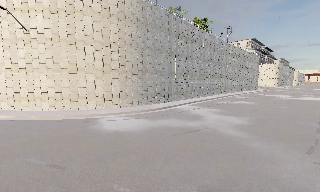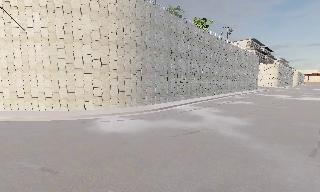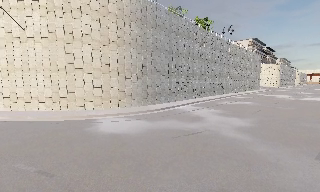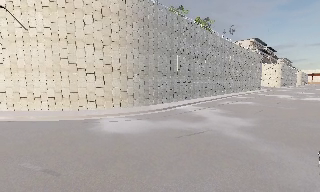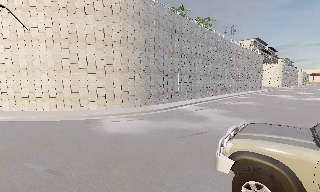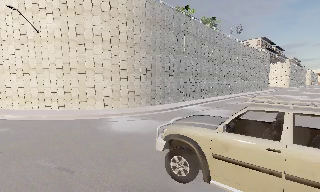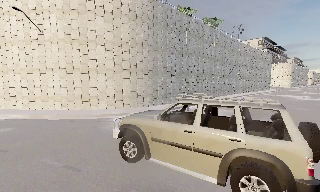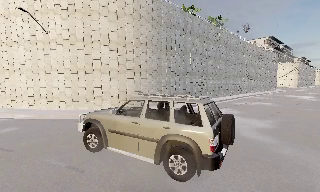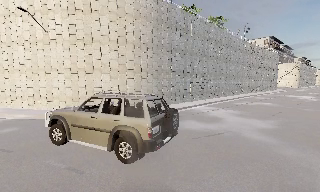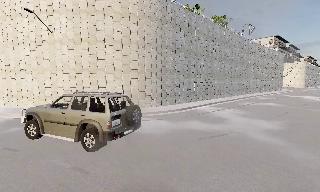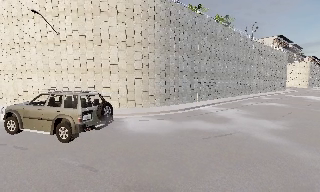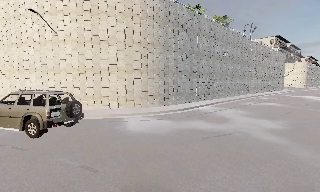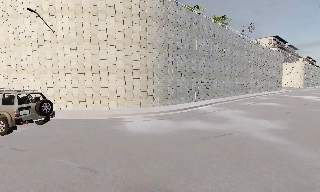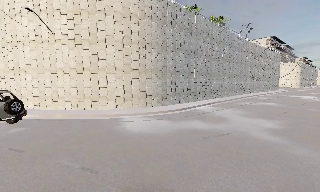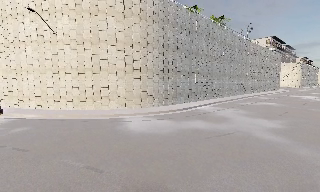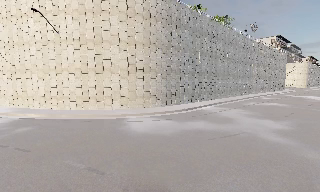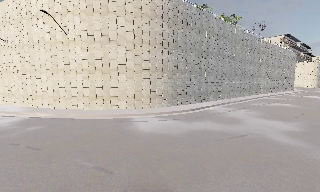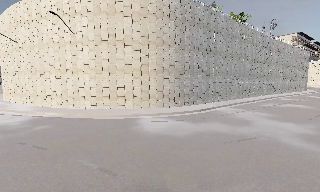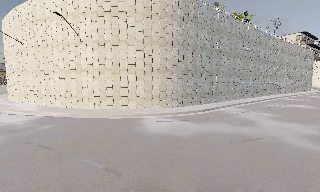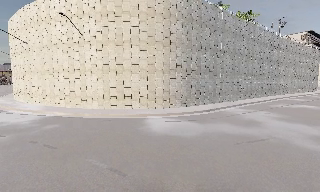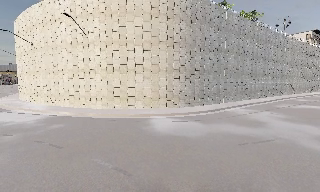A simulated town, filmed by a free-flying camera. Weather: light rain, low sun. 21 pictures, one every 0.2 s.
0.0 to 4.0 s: The camera swings to its left by about 15 degrees, and the scene slides to the right. It travels to its left and forward, about 1 m, so close, fixed things drift to the right.
The film runs forward here.
